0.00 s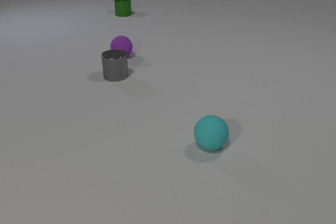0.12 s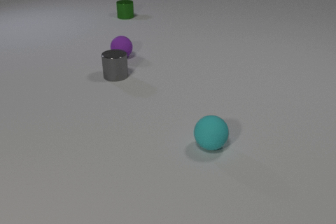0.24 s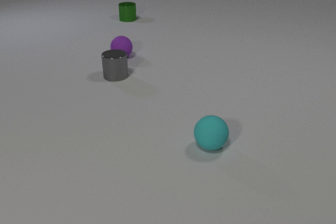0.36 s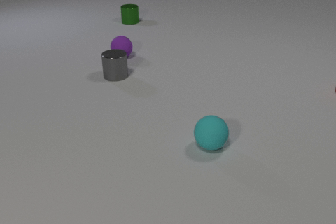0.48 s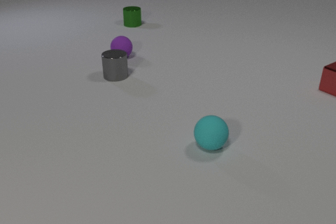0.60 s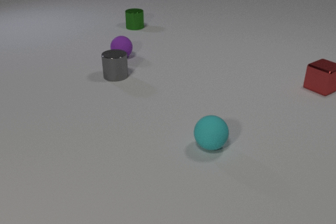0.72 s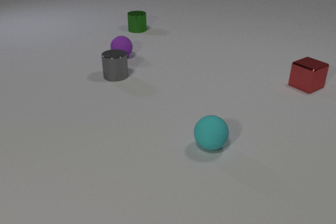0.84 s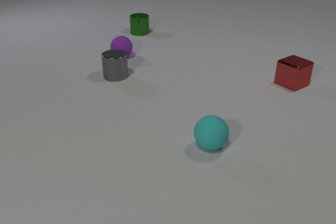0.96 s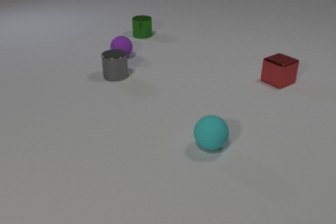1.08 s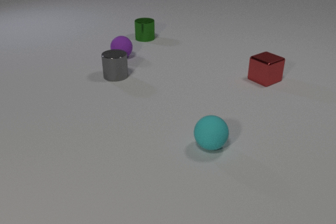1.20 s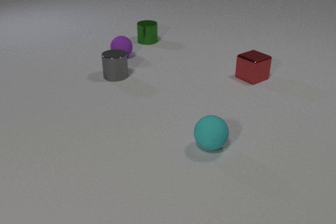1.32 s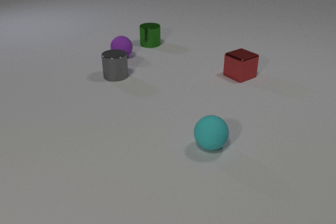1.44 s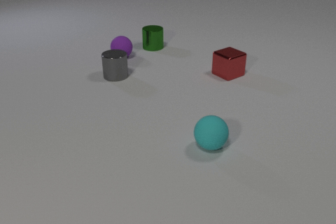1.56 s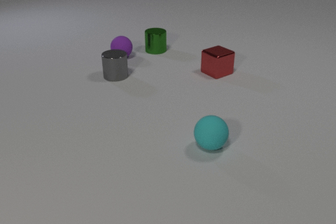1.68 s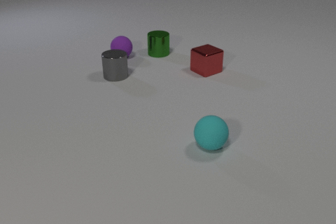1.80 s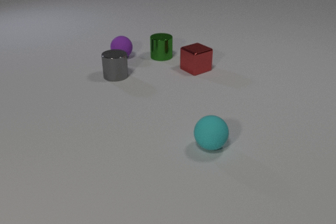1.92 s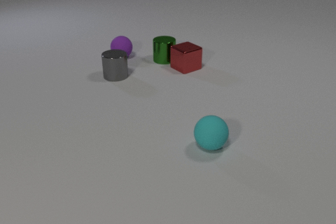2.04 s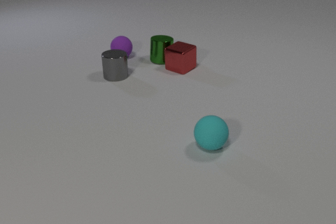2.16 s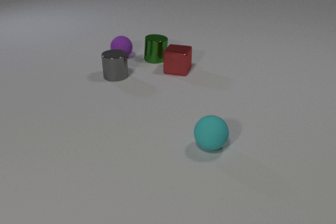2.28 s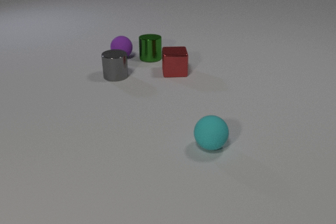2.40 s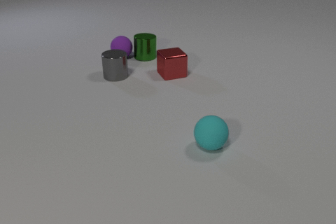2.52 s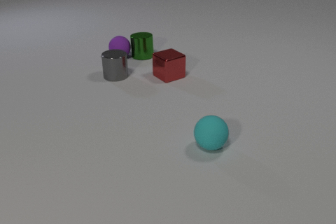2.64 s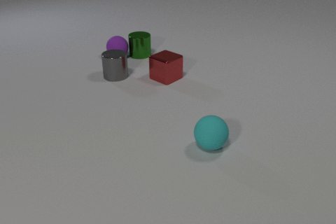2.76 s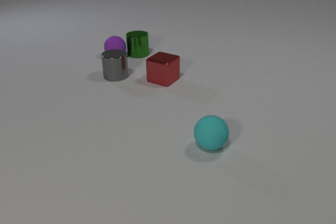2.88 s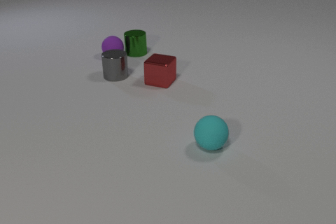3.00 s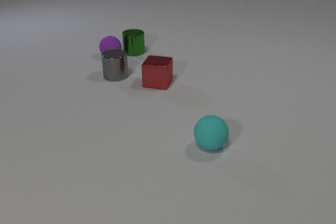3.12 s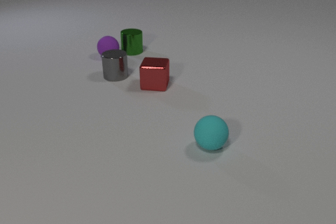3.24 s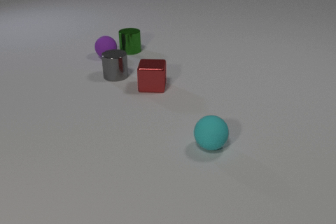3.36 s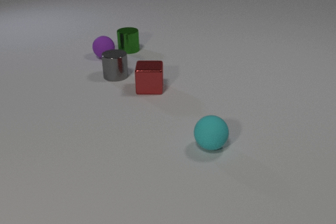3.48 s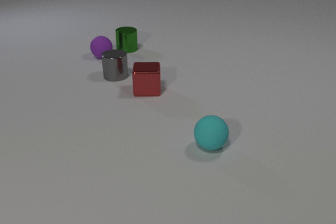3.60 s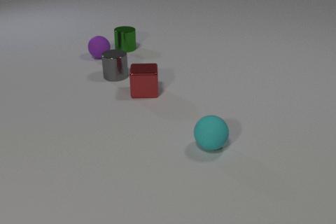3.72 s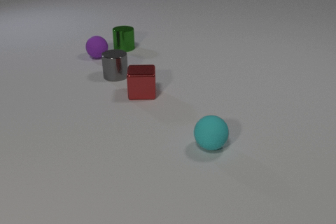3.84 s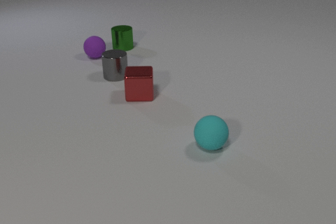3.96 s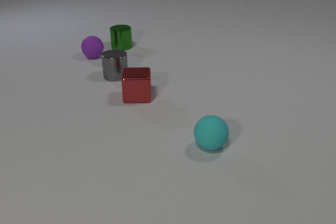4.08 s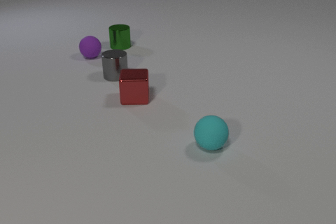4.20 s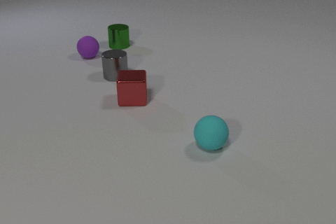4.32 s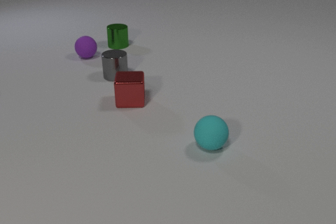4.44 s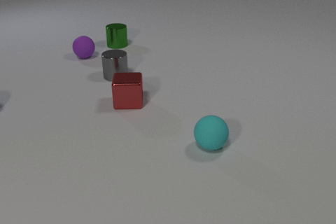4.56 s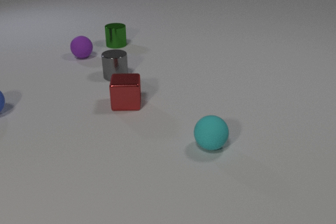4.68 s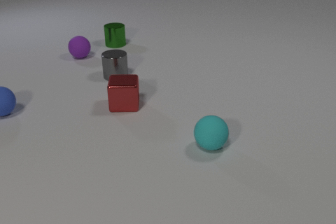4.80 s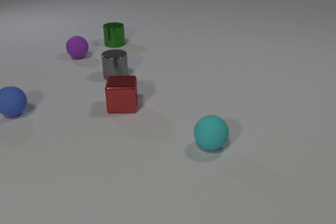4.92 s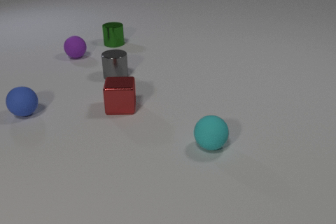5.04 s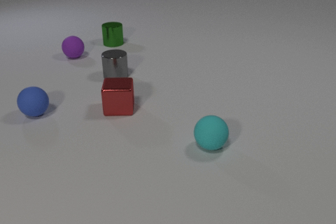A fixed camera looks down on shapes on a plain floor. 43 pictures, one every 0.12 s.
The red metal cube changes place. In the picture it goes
to the left.
The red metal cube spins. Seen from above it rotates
counterclockwise.
0.00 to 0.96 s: The red metal cube comes in at the right edge, slides to the left. The green metal cylinder slides toward the camera.
0.96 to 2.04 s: The red metal cube slides to the left. The green metal cylinder slides toward the camera. The red metal cube and the green metal cylinder collide.
2.04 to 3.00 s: The red metal cube slides toward the camera and to the left, spins so that its near face slides to the right, counterclockwise seen from above. The green metal cylinder slides to the left and away from the camera. The purple rubber sphere rolls to the left. The green metal cylinder and the purple rubber sphere collide.
3.00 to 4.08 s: The red metal cube slides toward the camera and to the left. The green metal cylinder slides away from the camera and to the left. The purple rubber sphere rolls to the left.
4.08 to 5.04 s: The red metal cube slides toward the camera and to the left. The green metal cylinder slides away from the camera and to the left. The purple rubber sphere rolls to the left. The blue rubber sphere comes in at the left edge, rolls to the right and toward the camera.
What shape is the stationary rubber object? sphere.
What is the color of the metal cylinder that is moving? green.
Are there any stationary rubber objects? yes.
